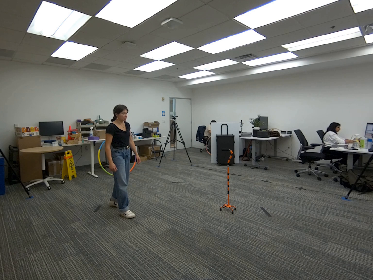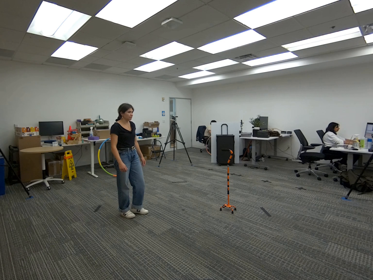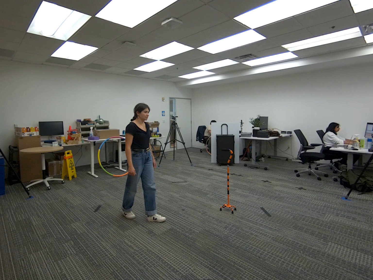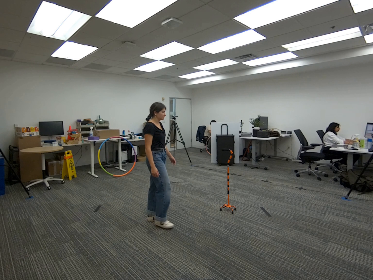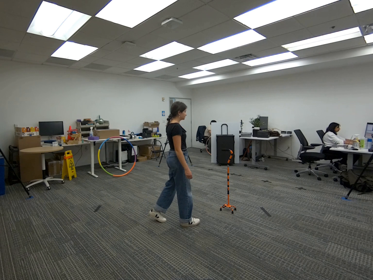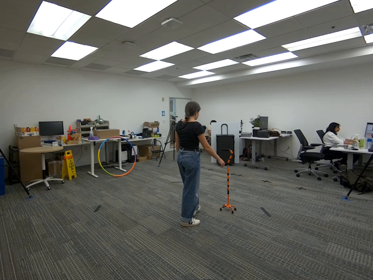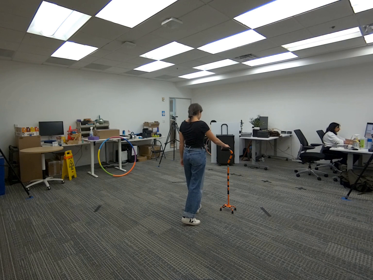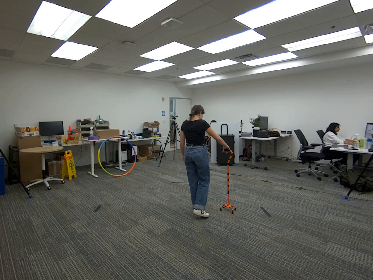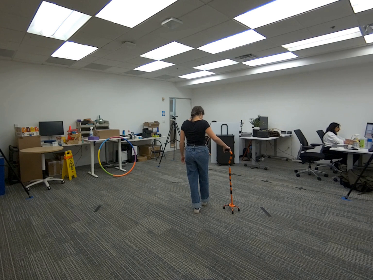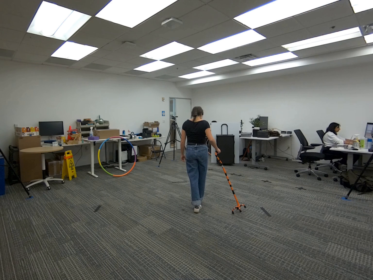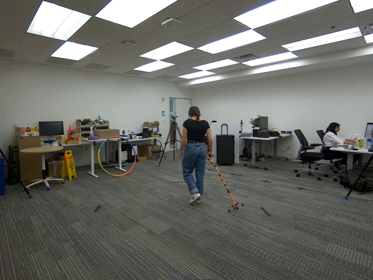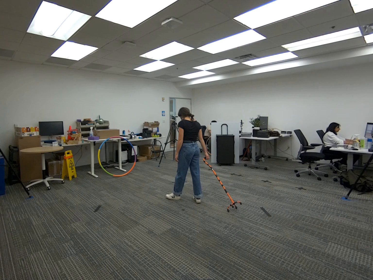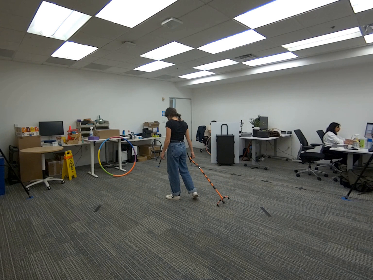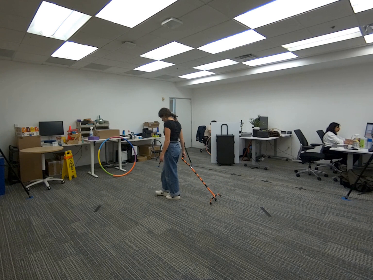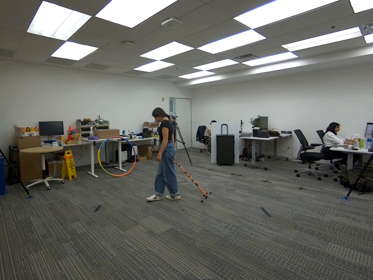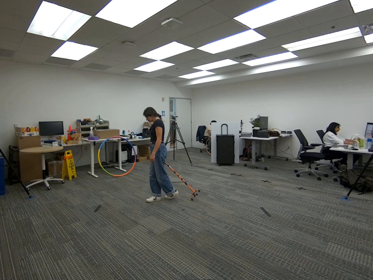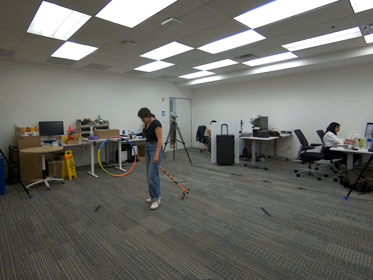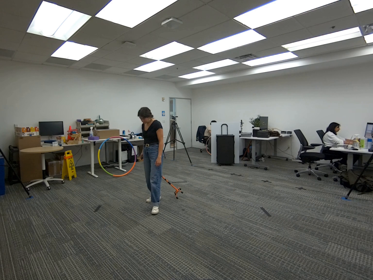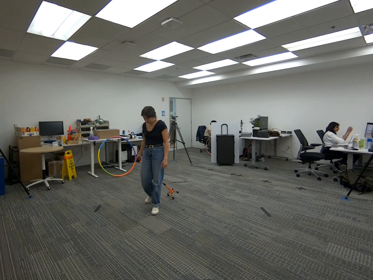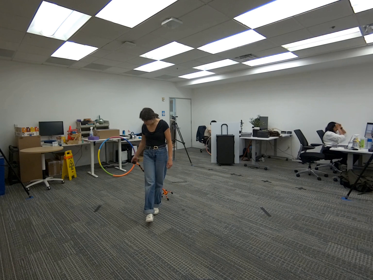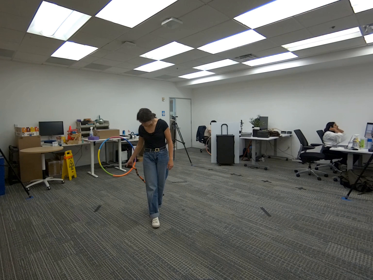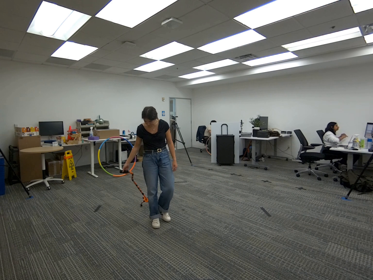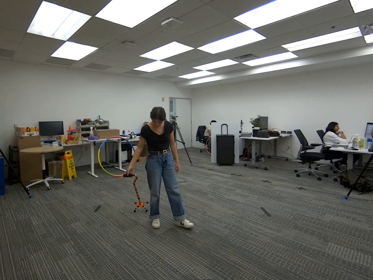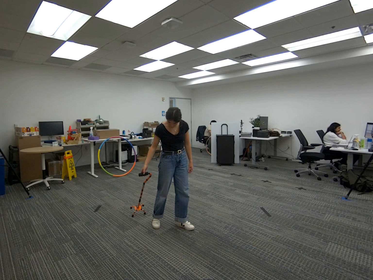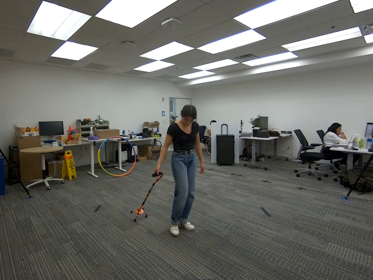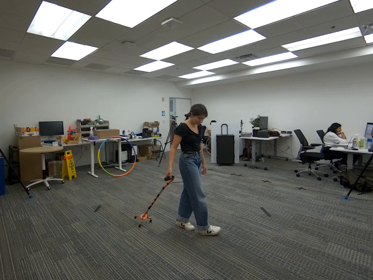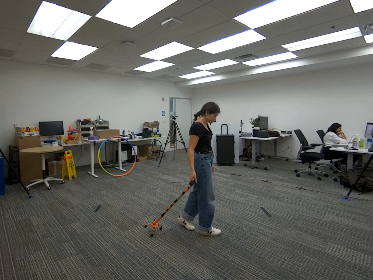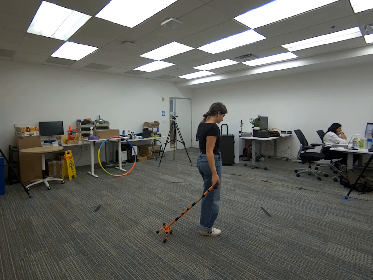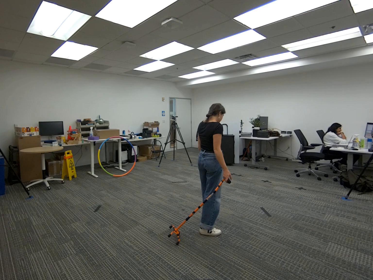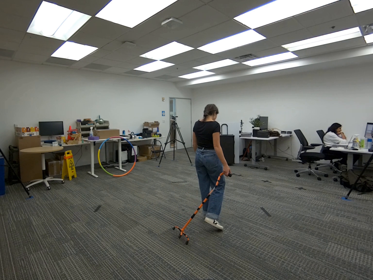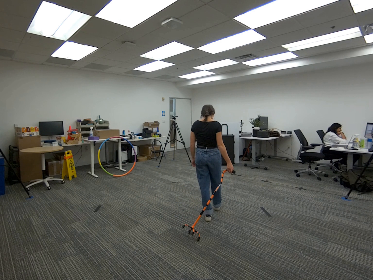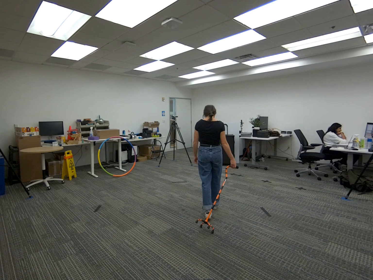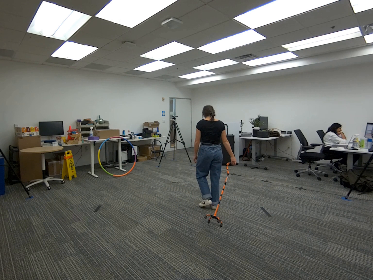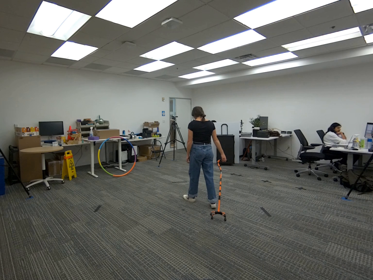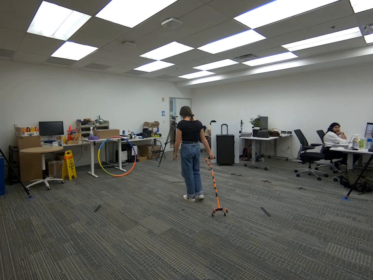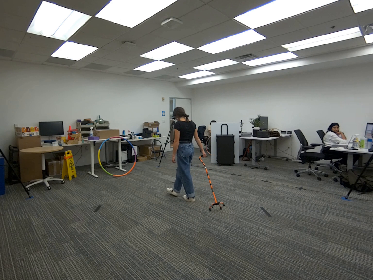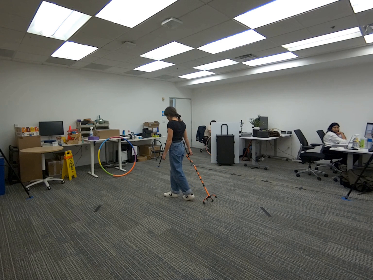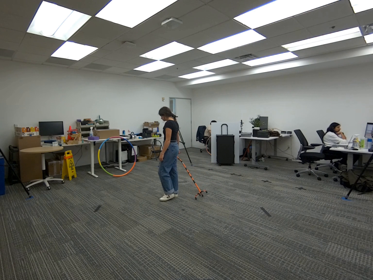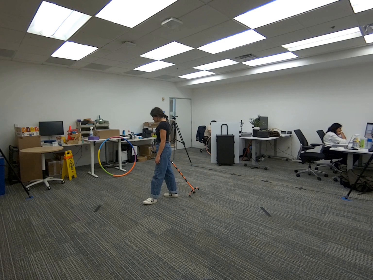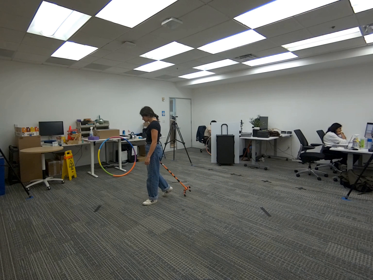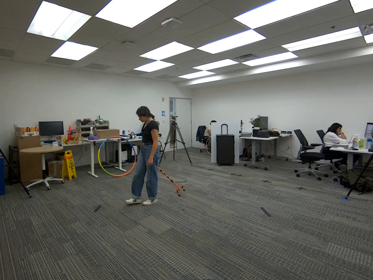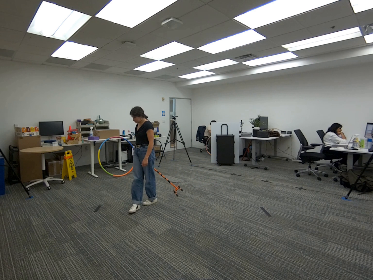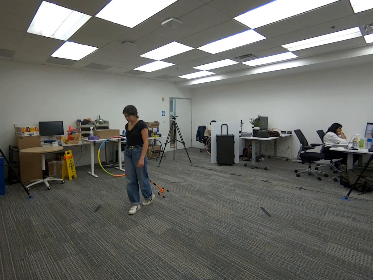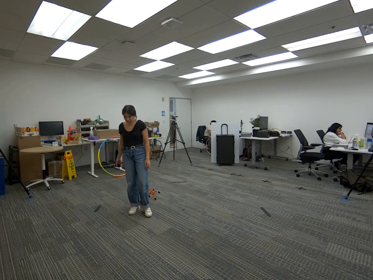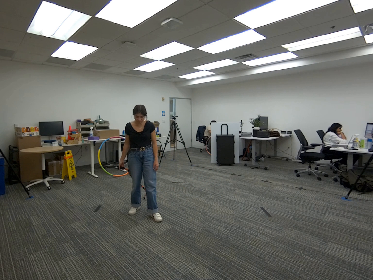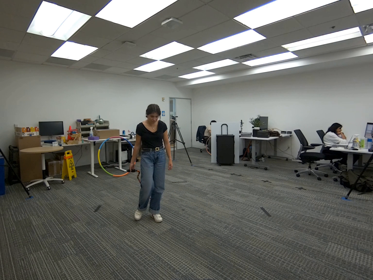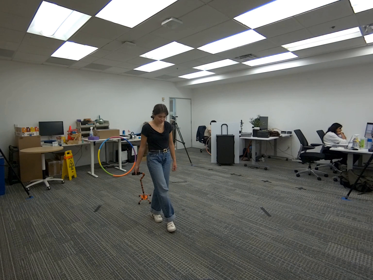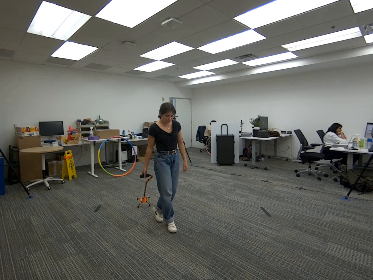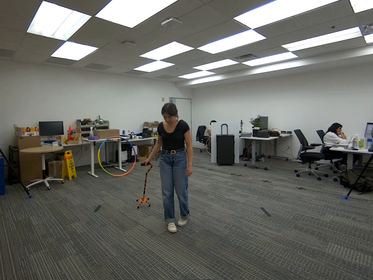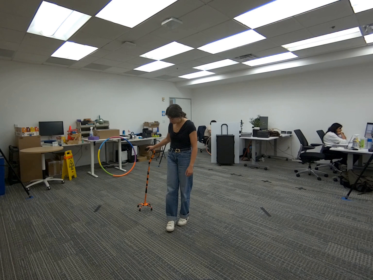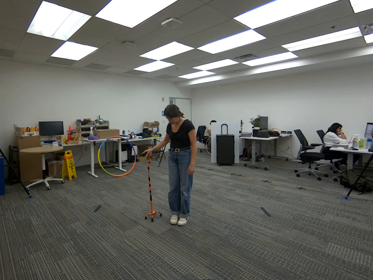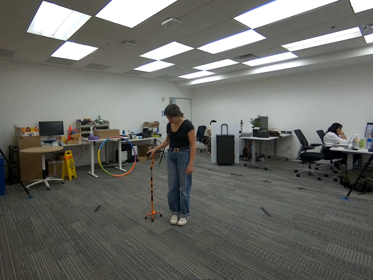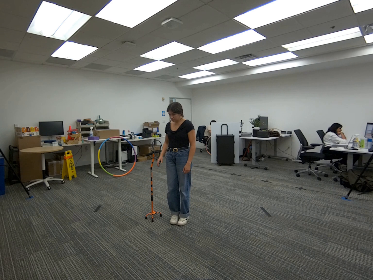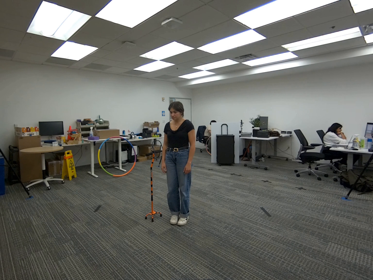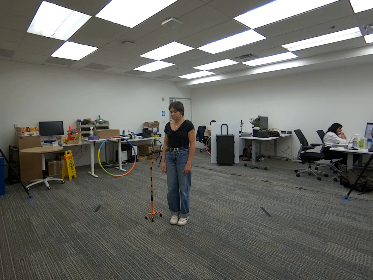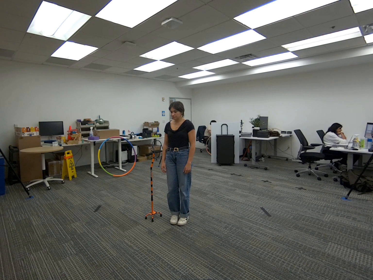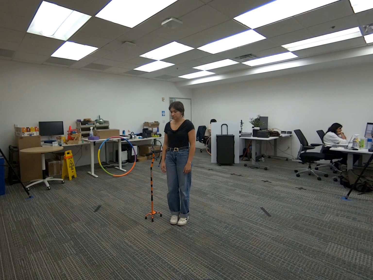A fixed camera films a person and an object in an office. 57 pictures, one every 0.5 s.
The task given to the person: Walk over to the cane on the ground and grab onto the cane and proceed to drag the cane within the bounding area. Let go of the cane when complete.
